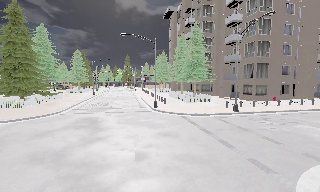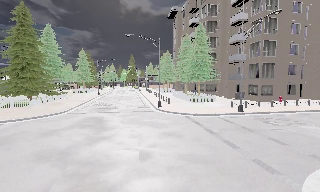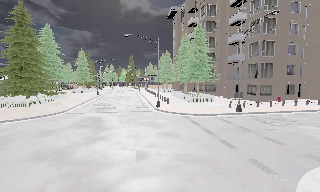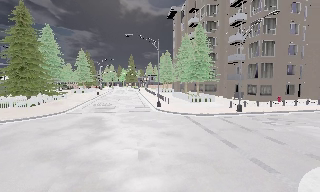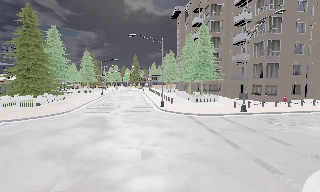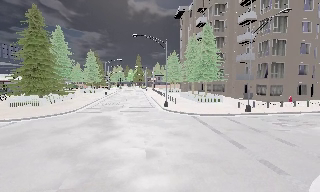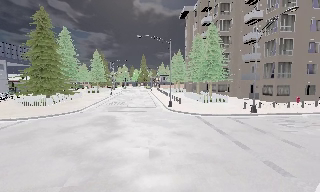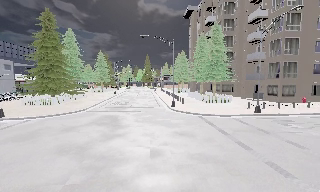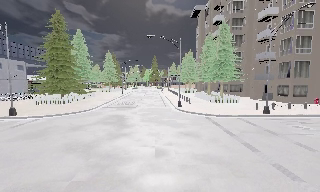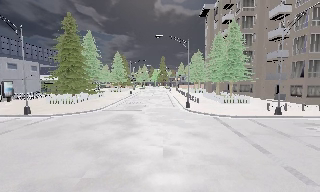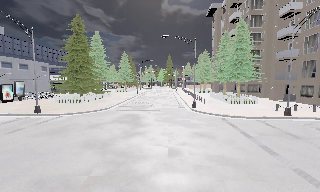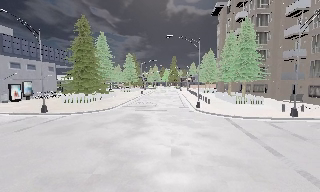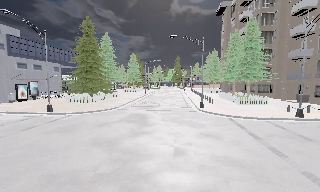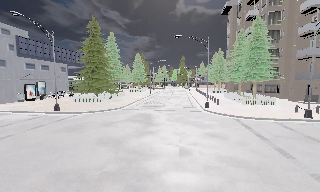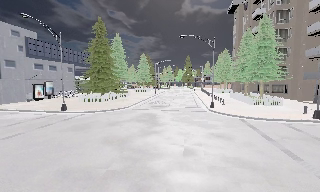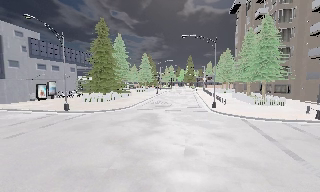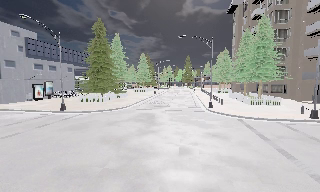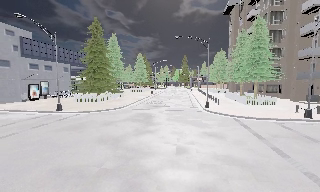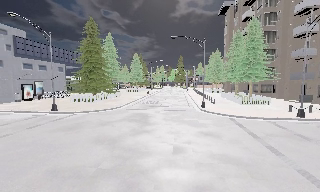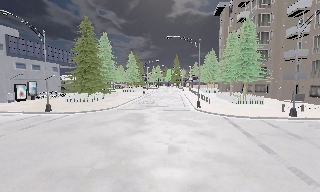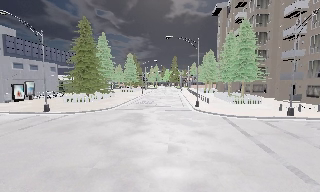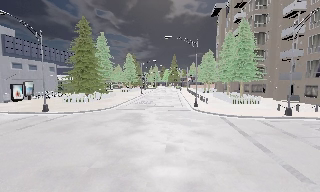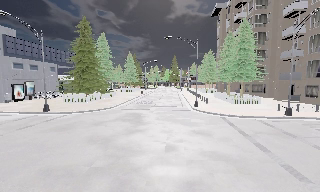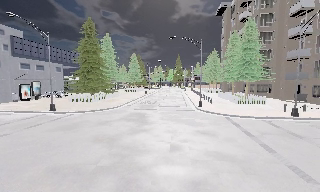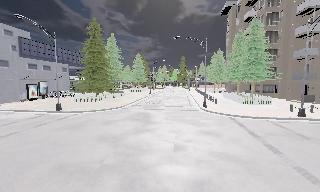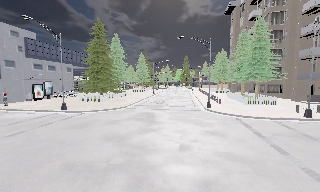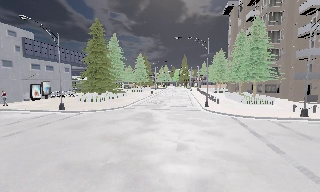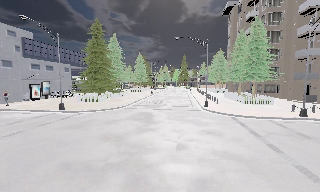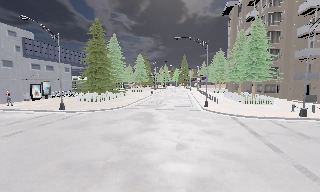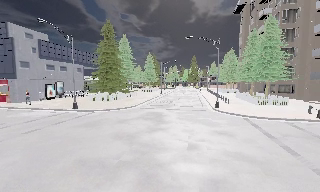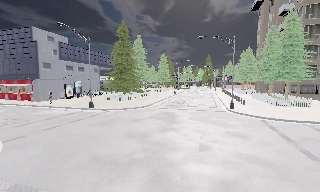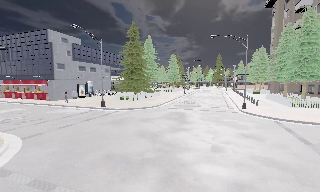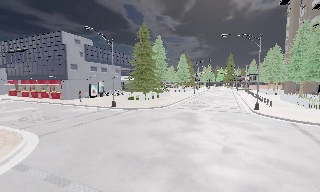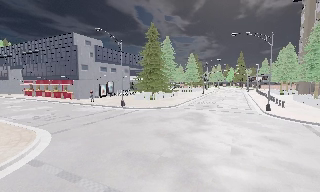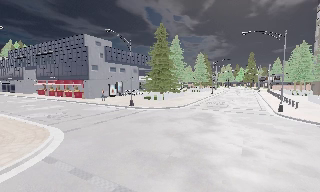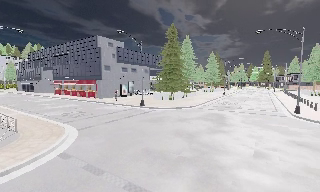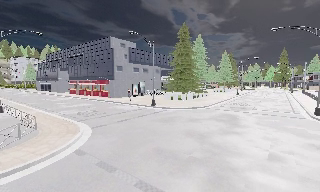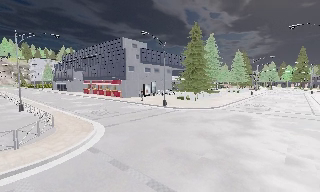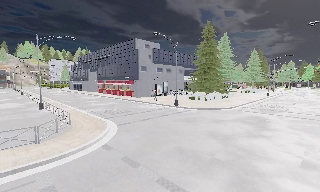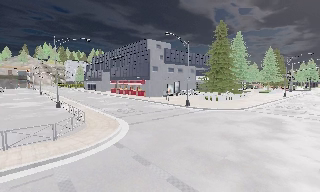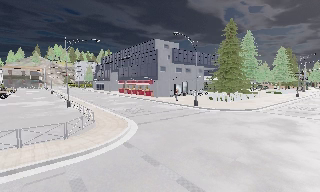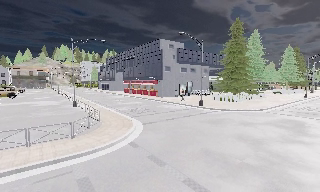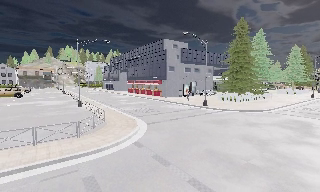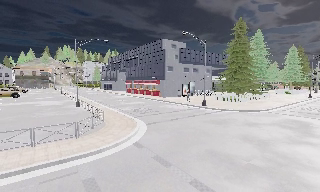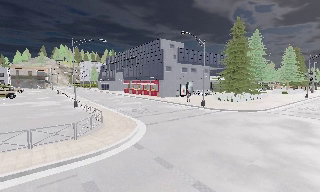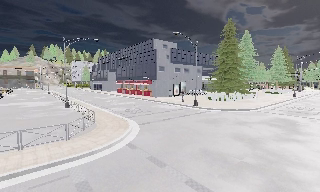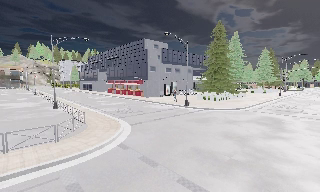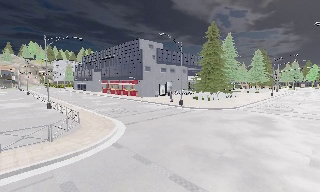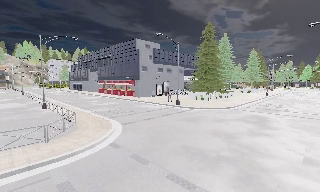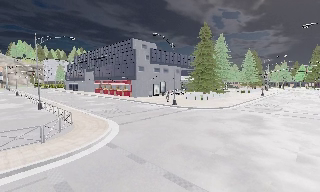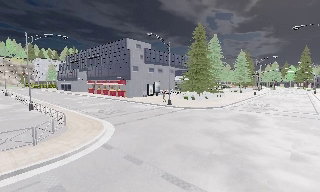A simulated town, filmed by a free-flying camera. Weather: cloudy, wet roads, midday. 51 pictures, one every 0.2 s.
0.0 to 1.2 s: The camera shifts only a little, or ends up much as it began.
1.2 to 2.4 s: The camera swings to its left by about 10 degrees, and the scene slides to the right.
2.4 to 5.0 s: The camera travels backward, about 0.5 m, so what stands in front gets smaller.
5.0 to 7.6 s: The scene slides to the right, as the camera pans about 35 degrees to its left. It travels backward, about 0.5 m.
7.6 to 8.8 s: The camera shifts only a little, or ends up much as it began.
8.8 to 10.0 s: The camera pans to its right, which is clockwise from overhead, by about 10 degrees.
The film runs backward here.
